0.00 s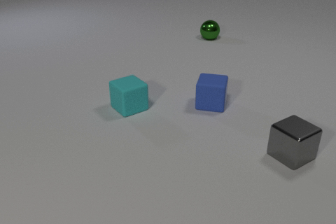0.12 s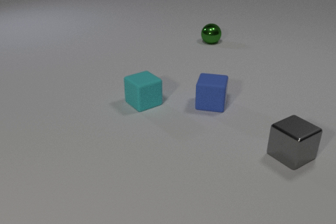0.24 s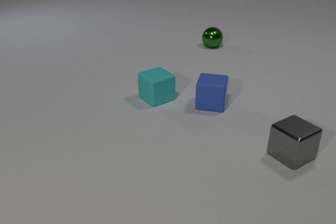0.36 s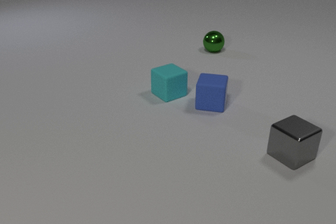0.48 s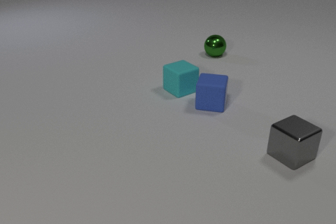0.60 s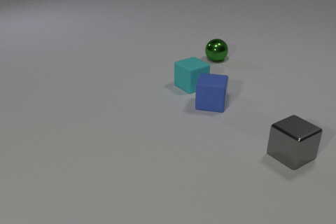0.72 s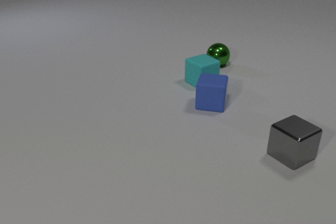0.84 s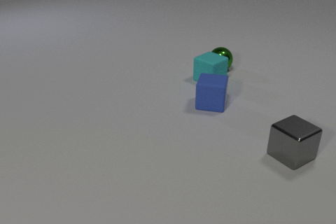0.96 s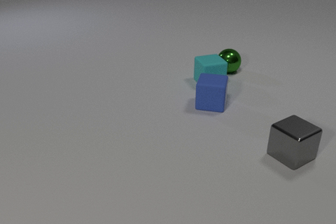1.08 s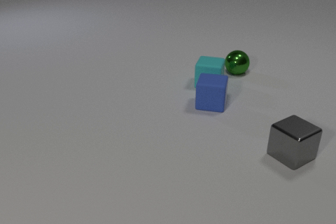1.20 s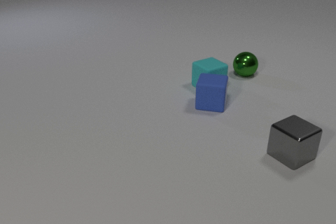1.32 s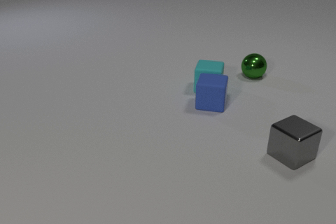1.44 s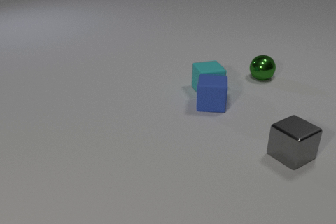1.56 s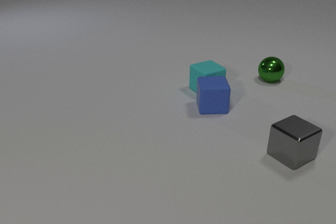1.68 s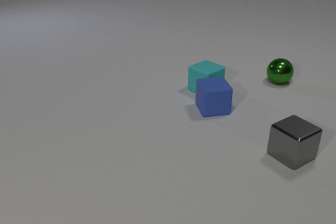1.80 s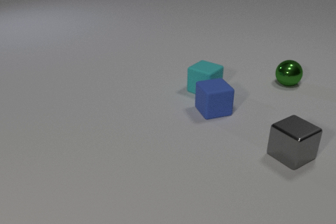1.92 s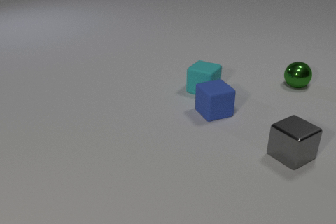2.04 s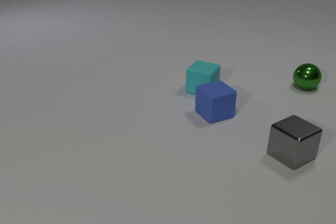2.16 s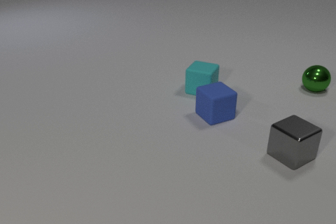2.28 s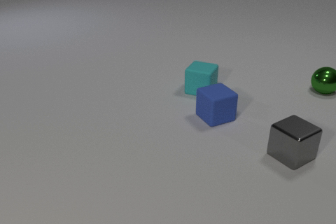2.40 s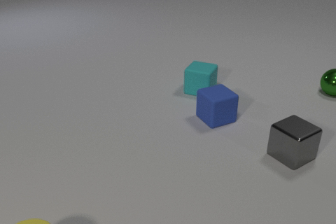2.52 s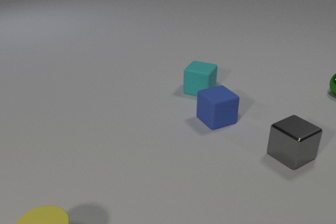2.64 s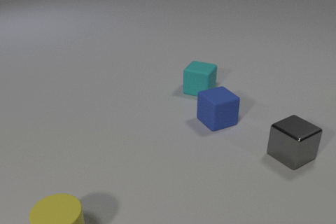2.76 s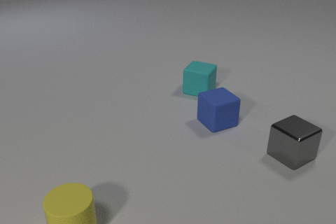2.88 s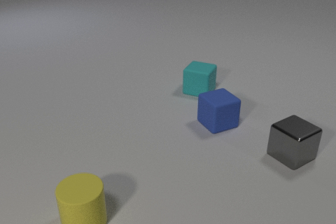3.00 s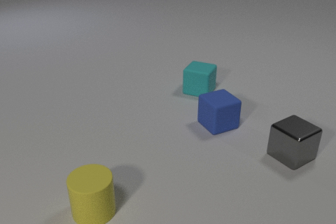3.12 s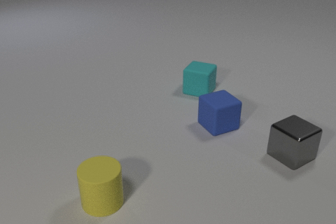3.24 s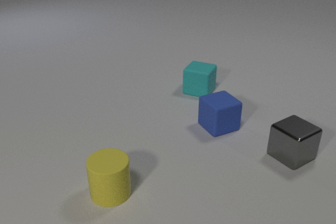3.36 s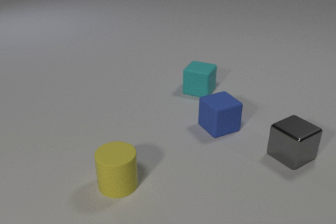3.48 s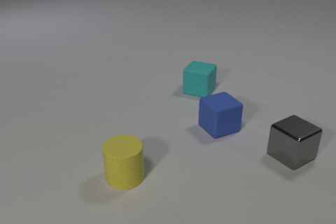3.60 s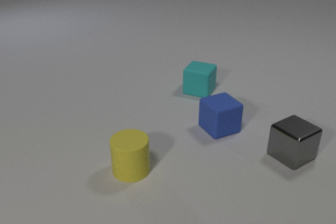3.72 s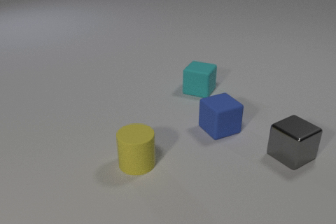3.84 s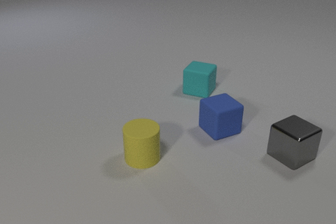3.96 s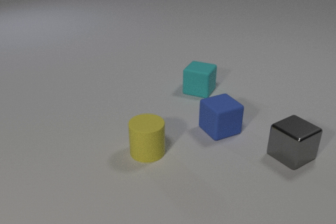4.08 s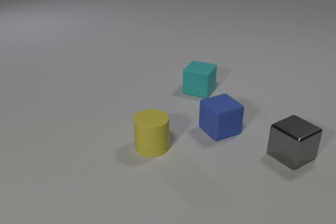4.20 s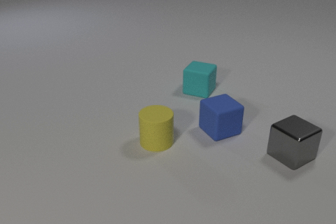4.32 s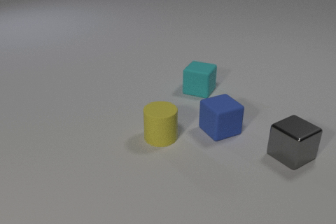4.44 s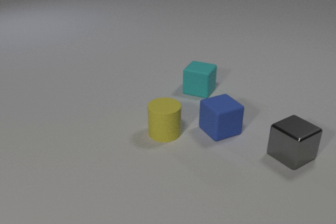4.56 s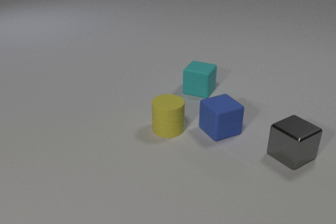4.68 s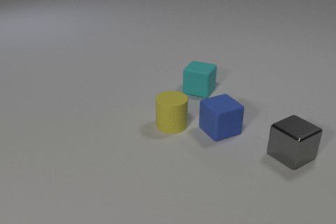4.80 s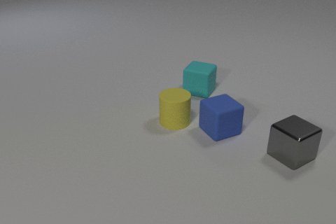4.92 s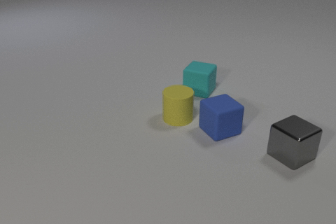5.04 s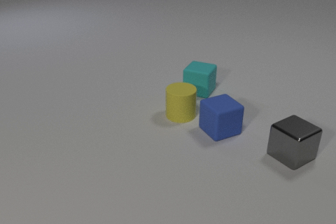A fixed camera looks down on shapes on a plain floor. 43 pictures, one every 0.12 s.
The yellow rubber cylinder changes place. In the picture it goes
away from the camera.
0.00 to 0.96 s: The green metal sphere rolls toward the camera. The cyan rubber cube slides to the right and away from the camera. The green metal sphere and the cyan rubber cube collide.
0.96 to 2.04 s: The green metal sphere rolls to the right. The cyan rubber cube slides toward the camera. The blue rubber cube slides toward the camera, spins so that its near face slides to the right, counterclockwise seen from above. The cyan rubber cube and the blue rubber cube collide.
2.04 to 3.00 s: The green metal sphere rolls to the right, leaves at the right edge. The blue rubber cube slides toward the camera. The yellow rubber cylinder comes in at the bottom edge, slides away from the camera and to the right.
3.00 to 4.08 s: The blue rubber cube slides toward the camera. The yellow rubber cylinder slides away from the camera and to the right.
4.08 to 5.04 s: The yellow rubber cylinder slides away from the camera and to the right.
What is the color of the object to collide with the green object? cyan.
What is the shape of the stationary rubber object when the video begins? cube.
How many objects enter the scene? 1.
